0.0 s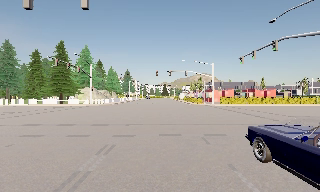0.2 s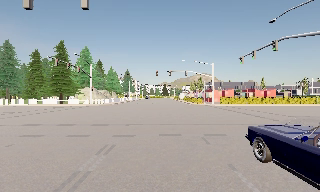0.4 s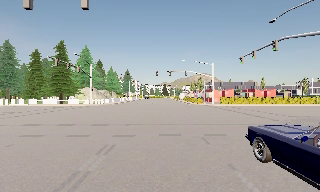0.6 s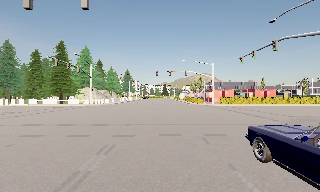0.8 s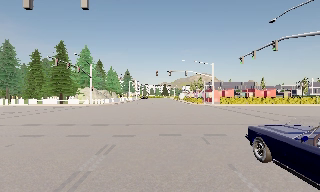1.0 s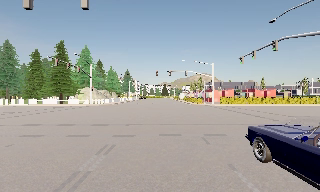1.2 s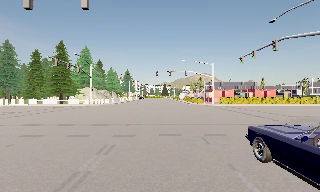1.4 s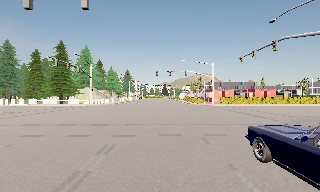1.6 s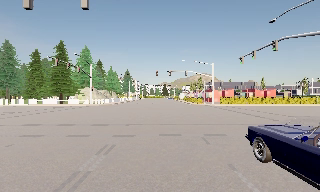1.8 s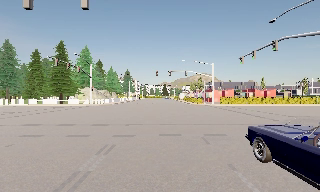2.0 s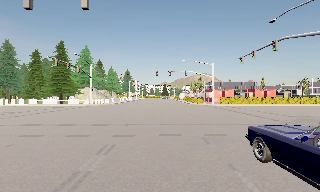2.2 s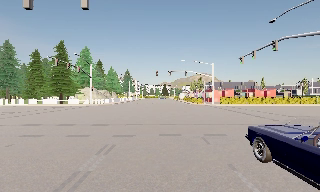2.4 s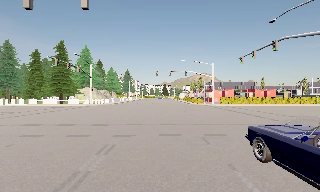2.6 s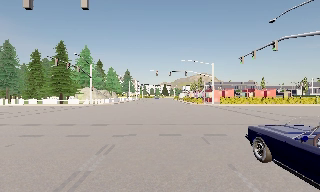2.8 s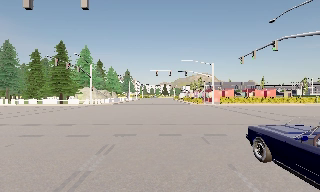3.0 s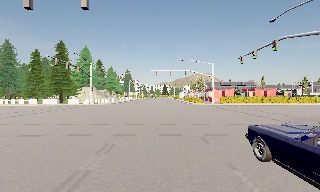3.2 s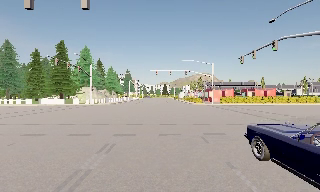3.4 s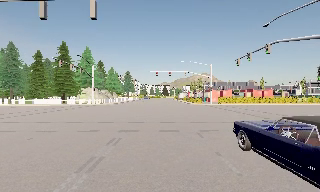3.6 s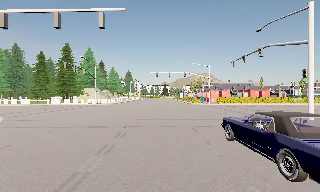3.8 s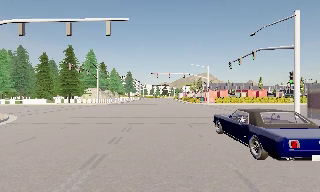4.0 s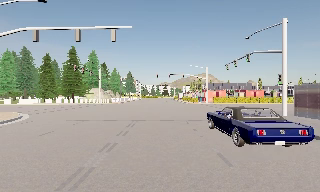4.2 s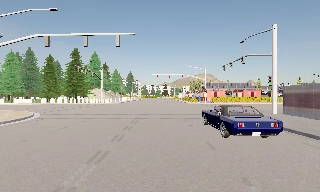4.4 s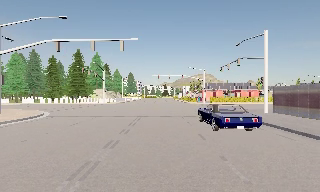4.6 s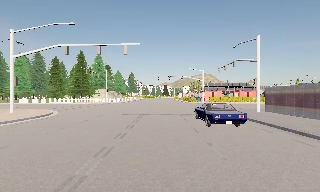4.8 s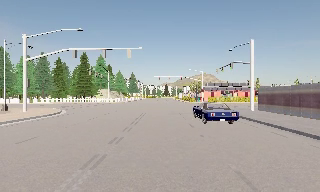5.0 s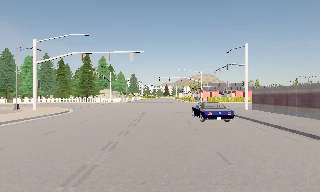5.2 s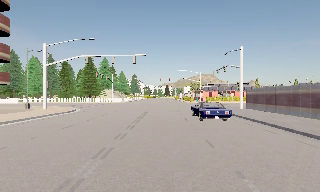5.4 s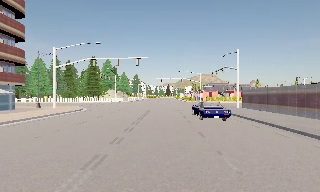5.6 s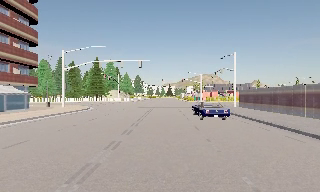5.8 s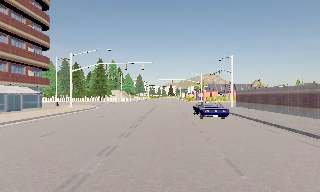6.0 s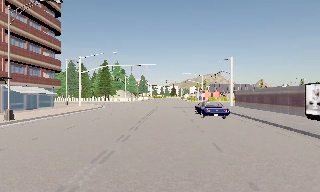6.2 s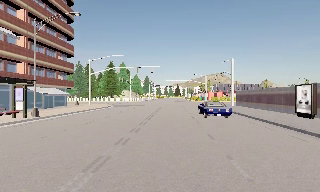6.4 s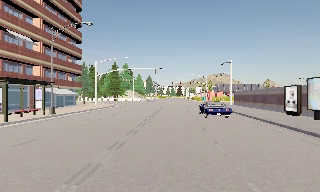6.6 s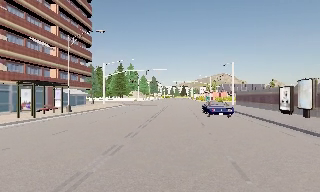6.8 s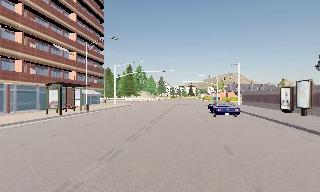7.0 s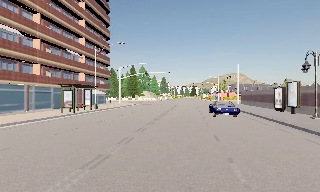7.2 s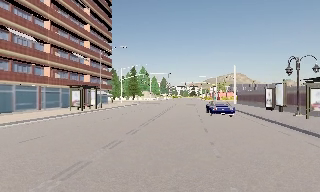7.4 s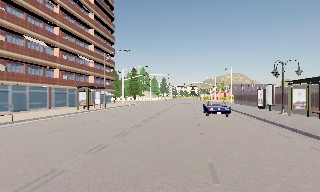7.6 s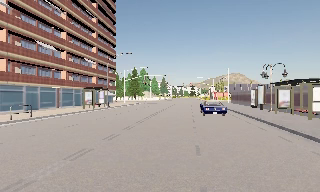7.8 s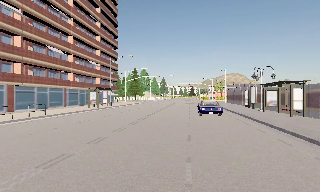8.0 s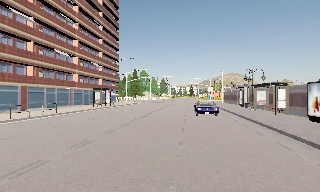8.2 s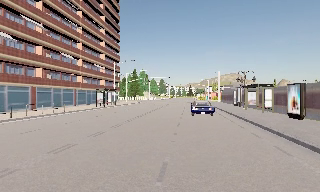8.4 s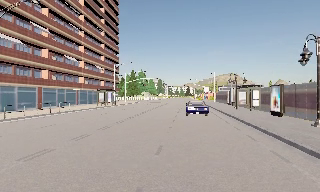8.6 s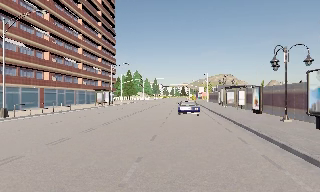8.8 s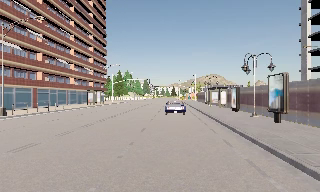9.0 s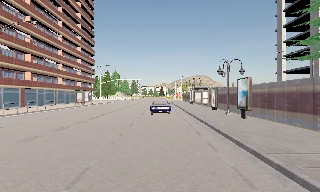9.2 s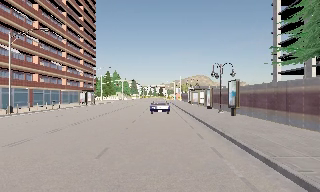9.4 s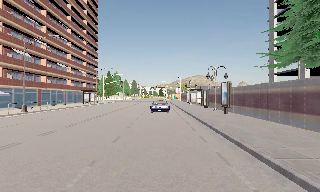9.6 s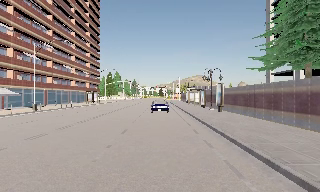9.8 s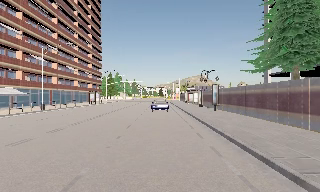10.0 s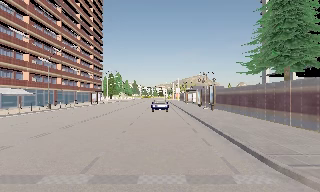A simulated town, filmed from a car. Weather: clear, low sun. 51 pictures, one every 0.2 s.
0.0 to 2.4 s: The camera keeps its place and its aim.
2.4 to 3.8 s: The camera travels backward, about 3 m, so what stands in front gets smaller. It gains speed.
3.8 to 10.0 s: The camera travels backward, about 45 m, so what stands in front gets smaller.
The film runs backward here.
